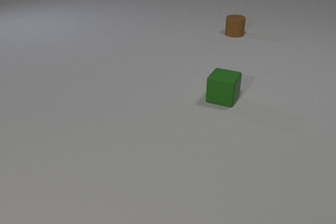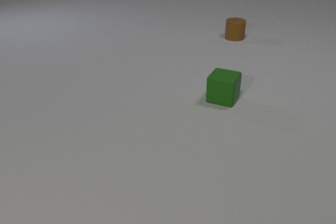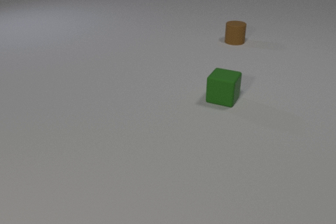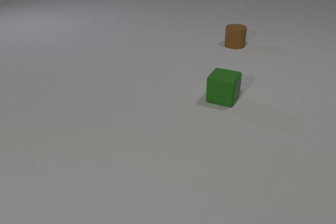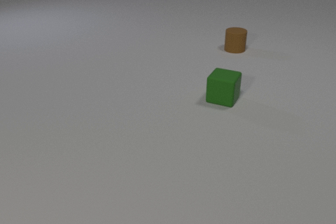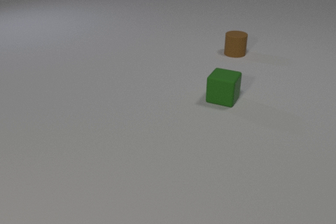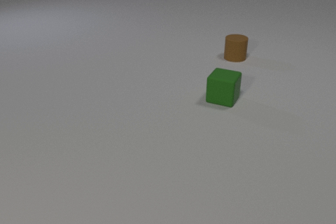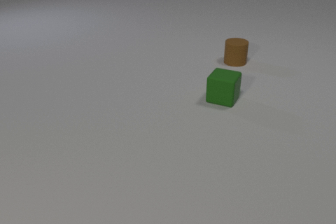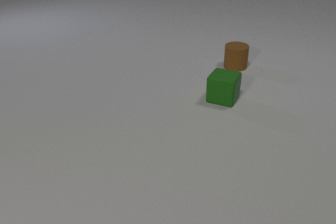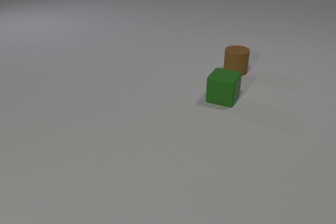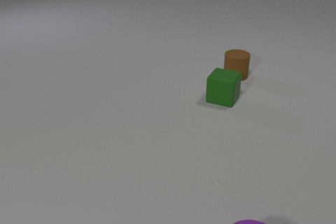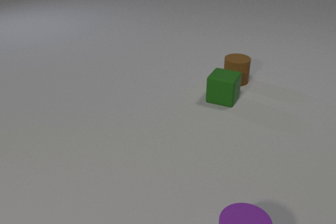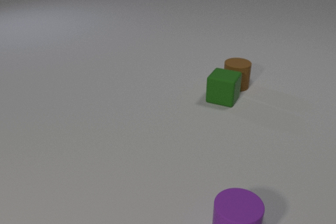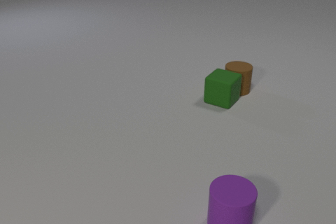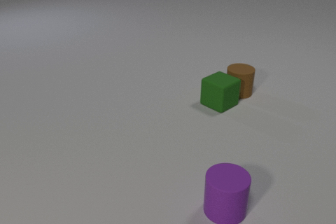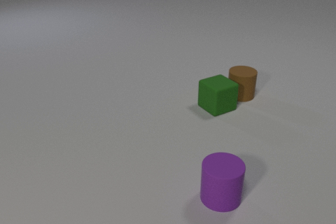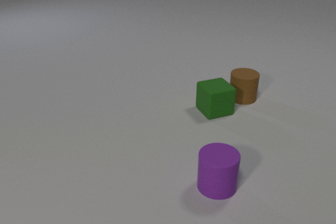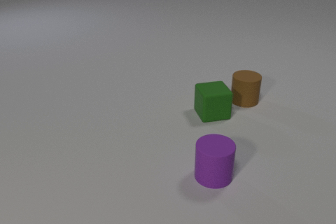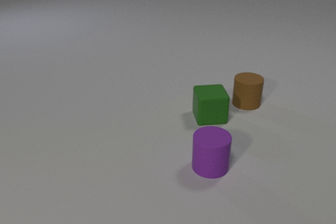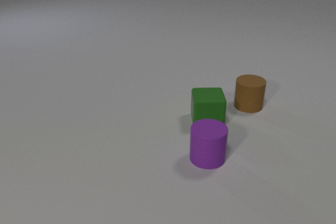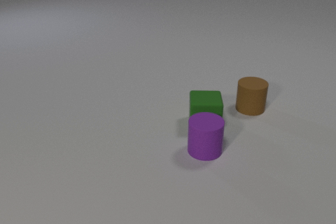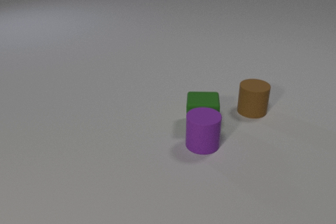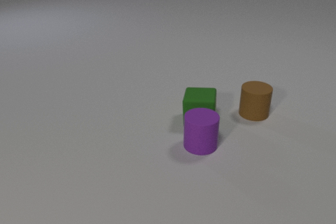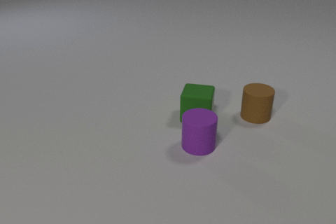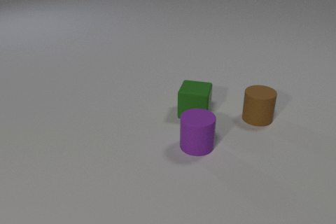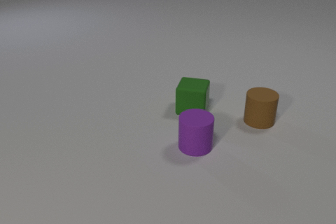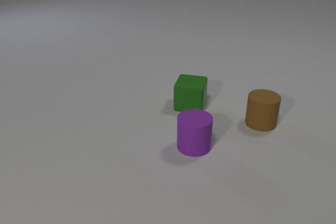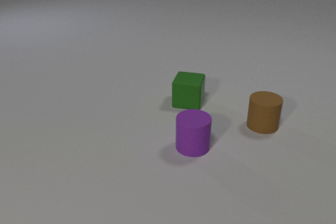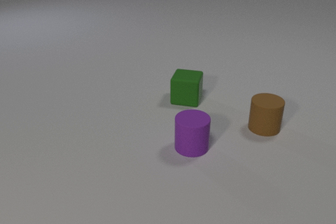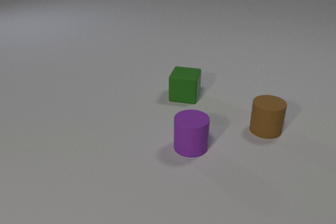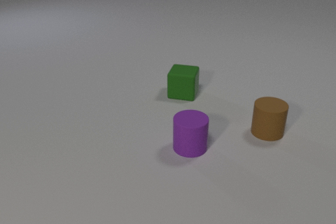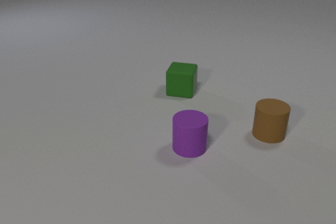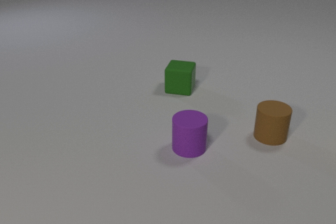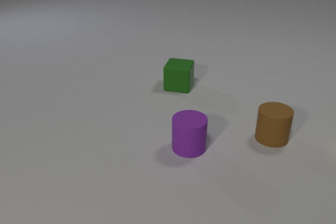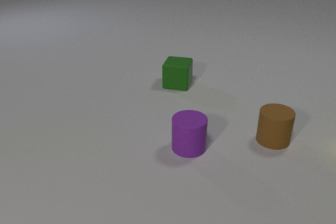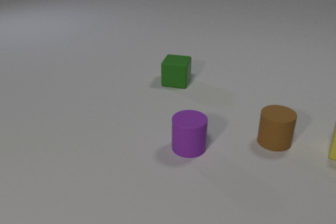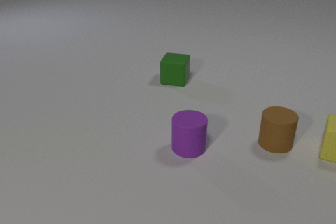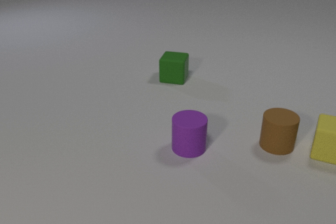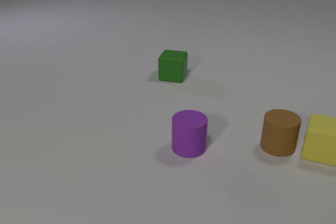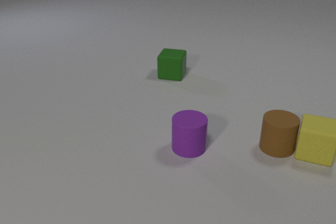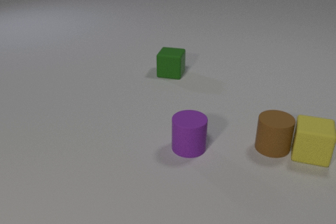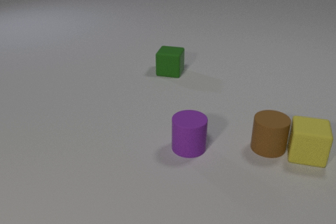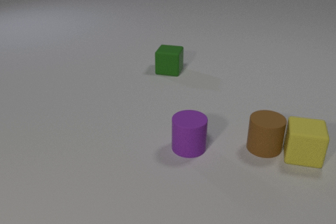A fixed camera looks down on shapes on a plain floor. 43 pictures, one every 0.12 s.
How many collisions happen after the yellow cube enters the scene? 1.
How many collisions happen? 3.
What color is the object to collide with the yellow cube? brown.
0.00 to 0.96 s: The brown rubber cylinder slides toward the camera.
0.96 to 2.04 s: The brown rubber cylinder slides toward the camera. The green rubber cube slides toward the camera, spins so that its near face slides to the left, clockwise seen from above. The purple rubber cylinder comes in at the bottom edge, slides away from the camera. The brown rubber cylinder and the green rubber cube collide.
2.04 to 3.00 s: The brown rubber cylinder slides toward the camera and to the right. The green rubber cube slides to the left, spins clockwise seen from above by about 30 degrees, its near face sliding to the left. The purple rubber cylinder slides away from the camera and to the left. The green rubber cube and the purple rubber cylinder collide.
3.00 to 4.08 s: The brown rubber cylinder slides toward the camera and to the right. The green rubber cube slides away from the camera.
4.08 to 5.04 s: The brown rubber cylinder slides toward the camera and to the left. The green rubber cube slides away from the camera. The yellow rubber cube comes in at the right edge, slides to the left and toward the camera. The brown rubber cylinder and the yellow rubber cube collide.
